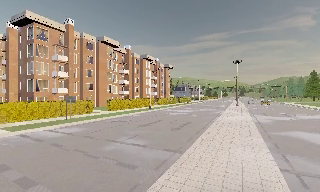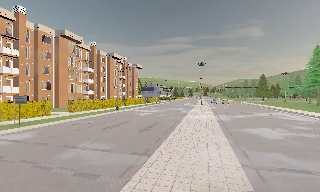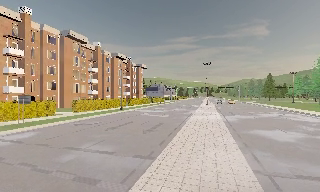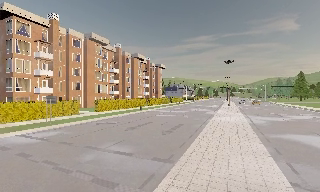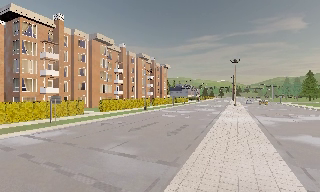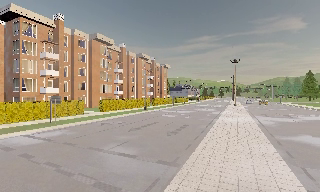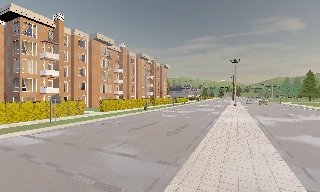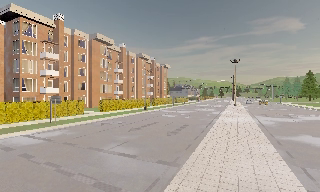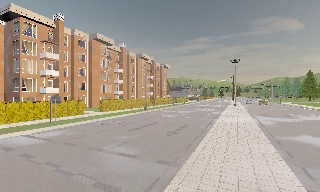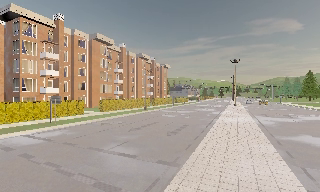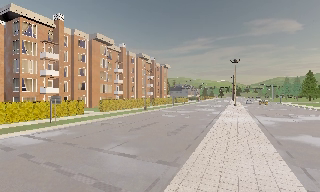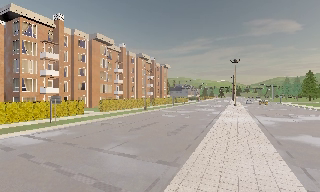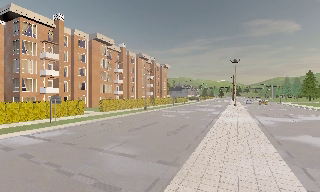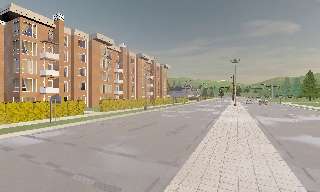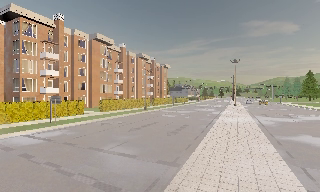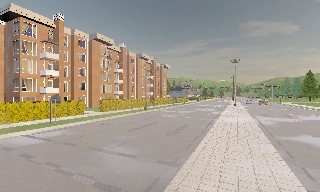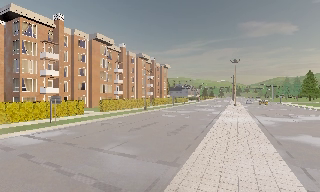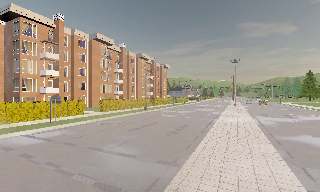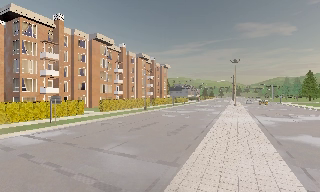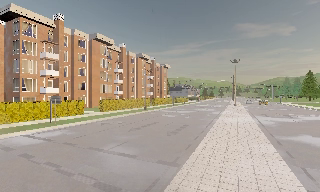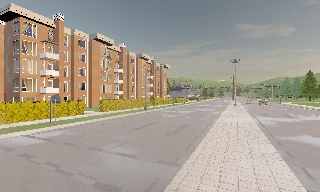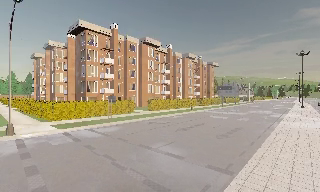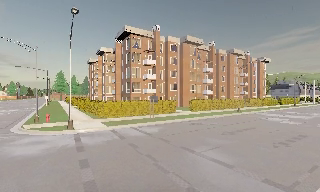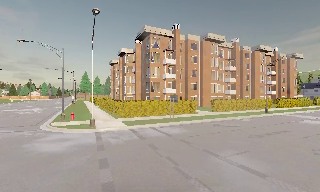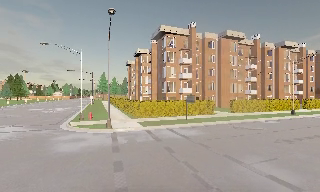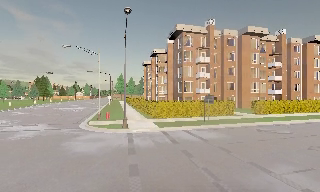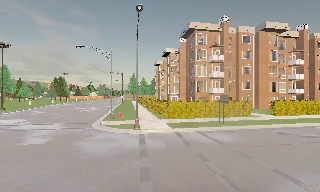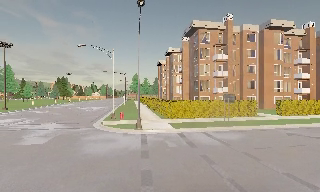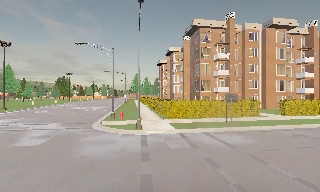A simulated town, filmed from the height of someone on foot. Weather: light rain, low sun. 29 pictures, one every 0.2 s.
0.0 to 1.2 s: The camera travels forward, about 1.5 m, so what stands in front looms larger. It loses speed.
1.2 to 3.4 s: The camera keeps its place and its aim.
3.4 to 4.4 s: The scene slides to the right, as the camera pans about 30 degrees to its left. It travels forward, about 0.5 m. It gains speed.
4.4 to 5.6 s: The camera pans to its left, which is counterclockwise from overhead, by about 25 degrees. It travels forward, about 2.5 m, so what stands in front looms larger.
The film runs forward here.
